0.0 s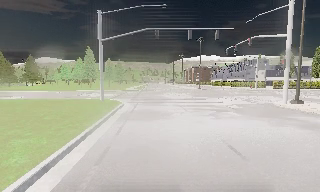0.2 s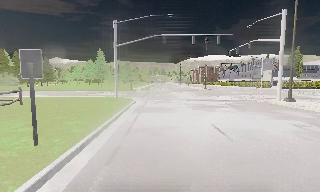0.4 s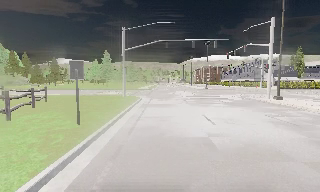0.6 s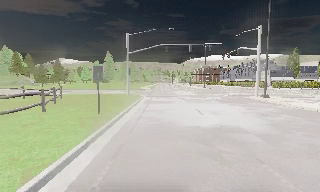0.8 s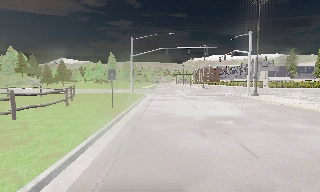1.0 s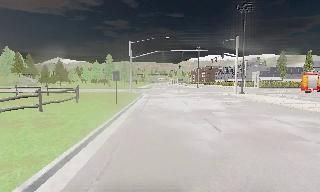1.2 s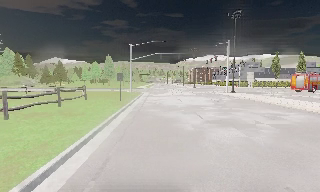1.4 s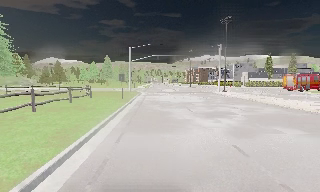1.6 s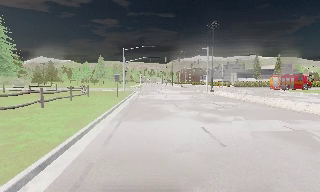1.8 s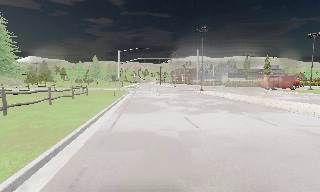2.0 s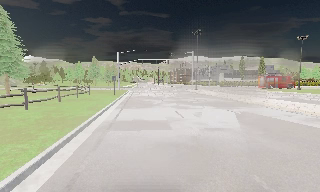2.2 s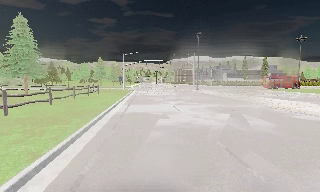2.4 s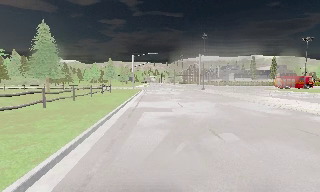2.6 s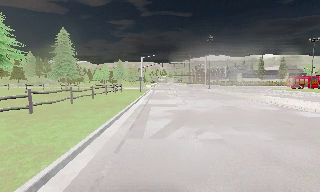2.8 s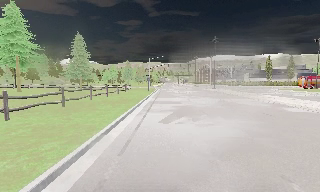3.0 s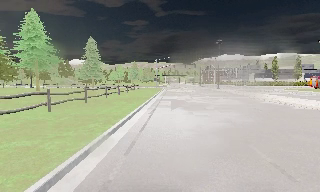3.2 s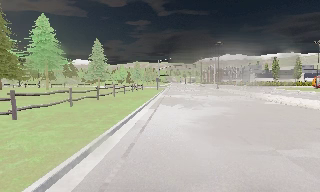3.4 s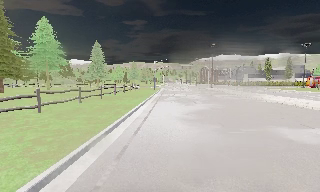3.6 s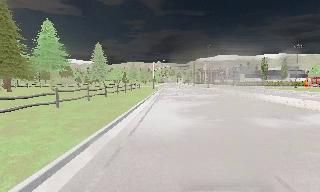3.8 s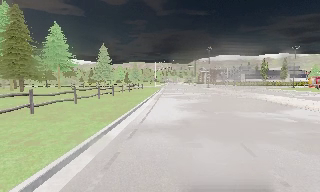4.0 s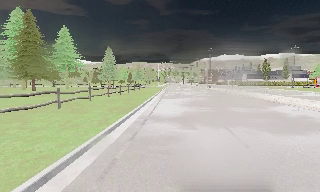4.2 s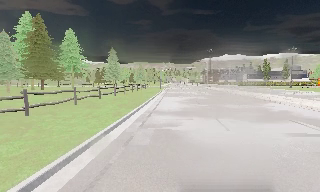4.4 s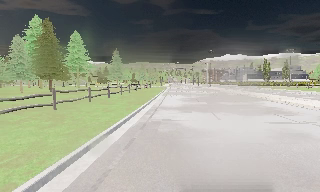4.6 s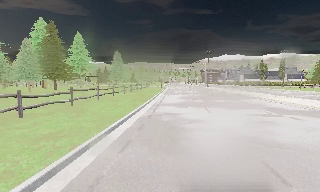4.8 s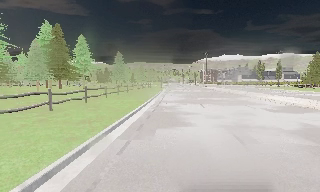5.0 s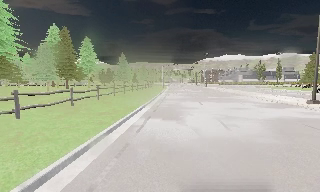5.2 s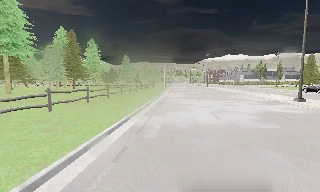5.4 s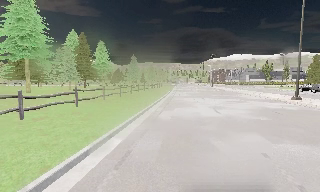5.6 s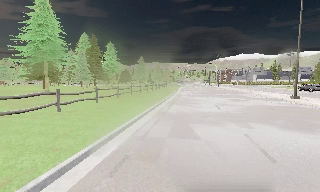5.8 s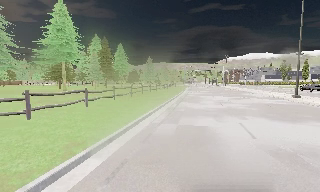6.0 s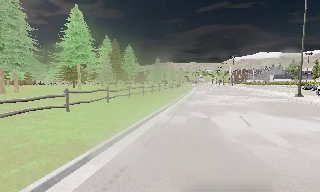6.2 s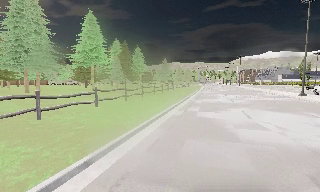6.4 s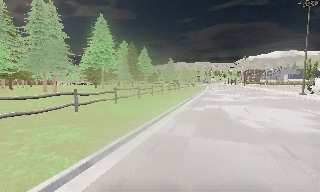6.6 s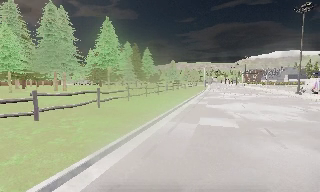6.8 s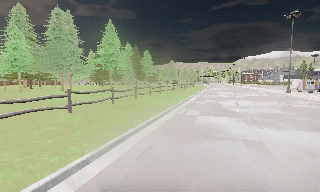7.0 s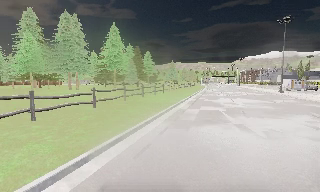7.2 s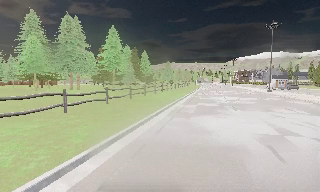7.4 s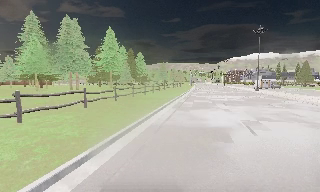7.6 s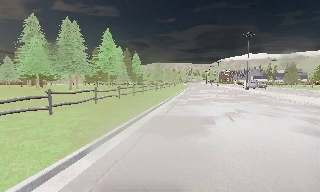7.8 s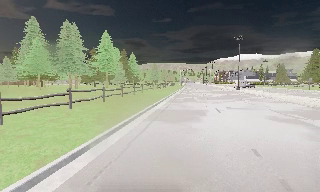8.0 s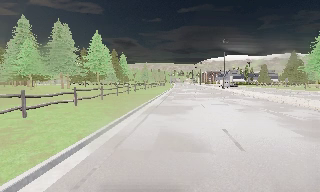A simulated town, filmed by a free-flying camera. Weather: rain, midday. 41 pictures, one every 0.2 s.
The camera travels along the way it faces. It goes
backward.
0.0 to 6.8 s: The scene slides to the right, as the camera pans about 20 degrees to its left. It travels backward, about 60 m, so what stands in front gets smaller.
6.8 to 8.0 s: The camera pans to its right, which is clockwise from overhead, by about 10 degrees. It travels backward, about 12 m, so what stands in front gets smaller.
The film runs forward here.
